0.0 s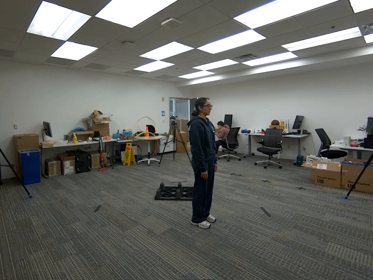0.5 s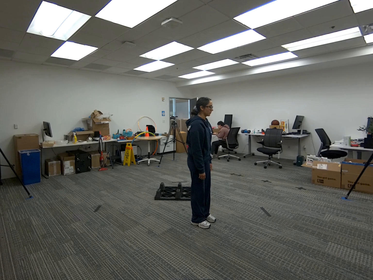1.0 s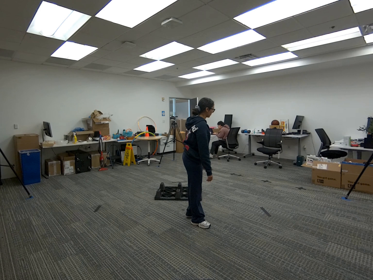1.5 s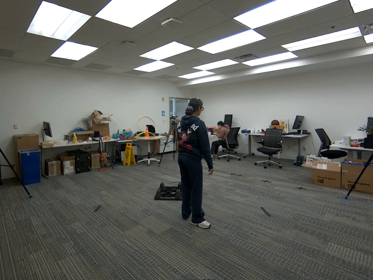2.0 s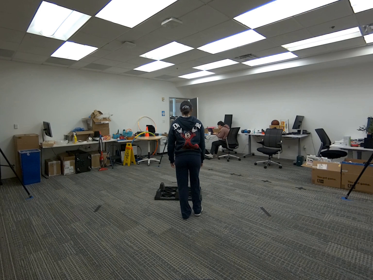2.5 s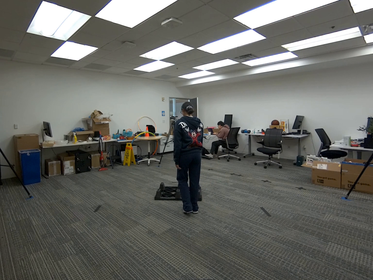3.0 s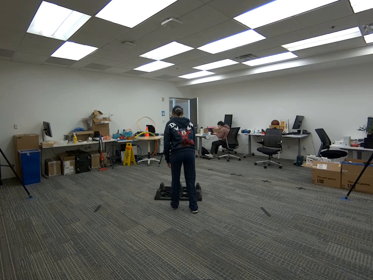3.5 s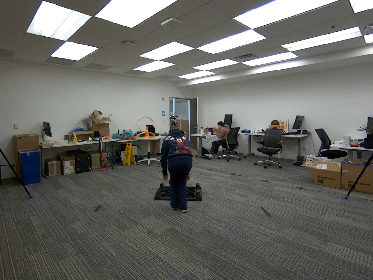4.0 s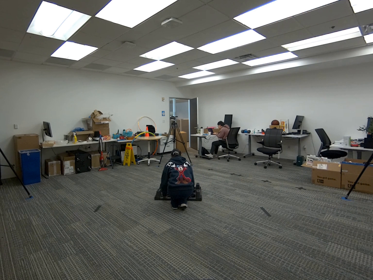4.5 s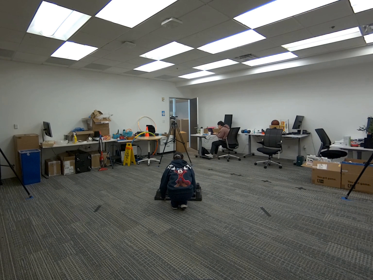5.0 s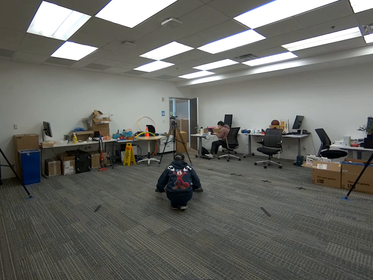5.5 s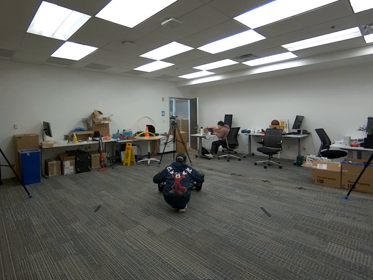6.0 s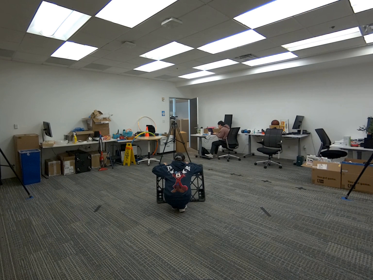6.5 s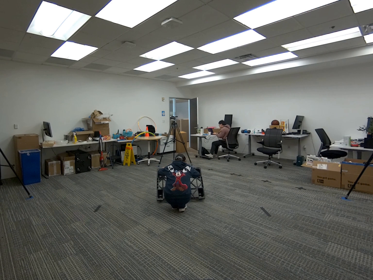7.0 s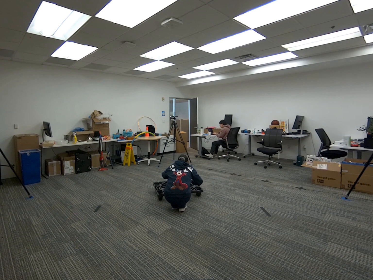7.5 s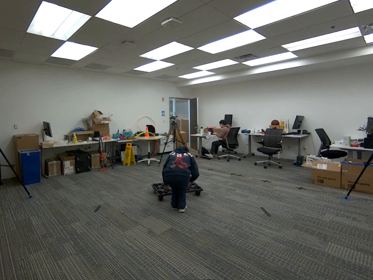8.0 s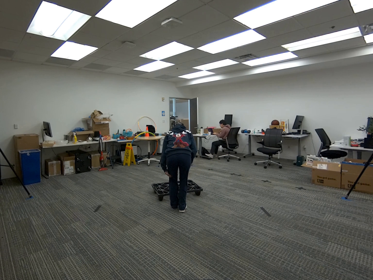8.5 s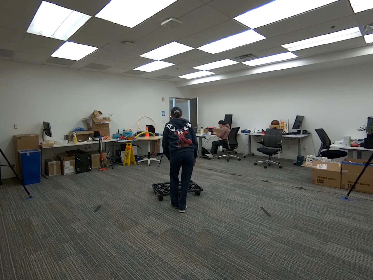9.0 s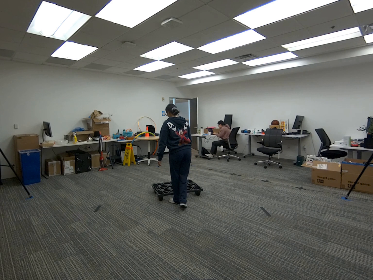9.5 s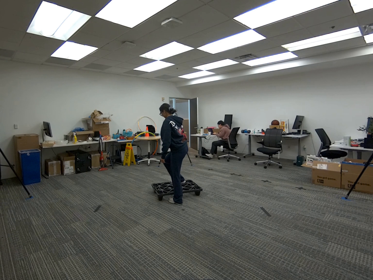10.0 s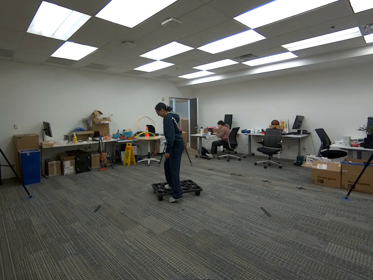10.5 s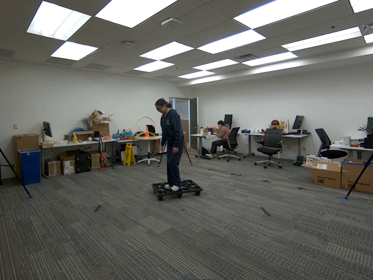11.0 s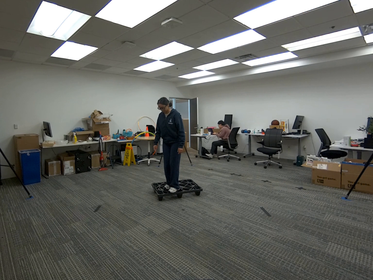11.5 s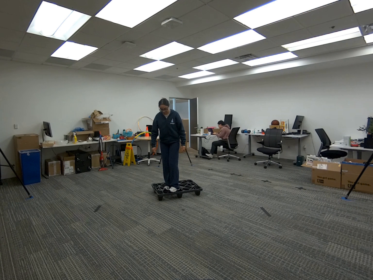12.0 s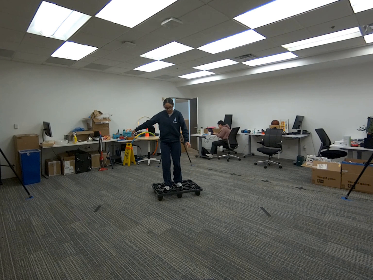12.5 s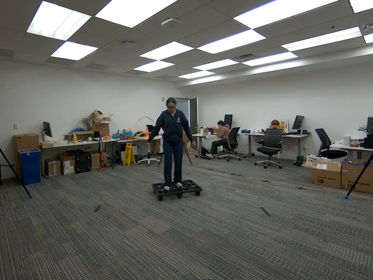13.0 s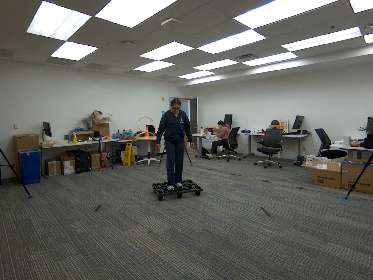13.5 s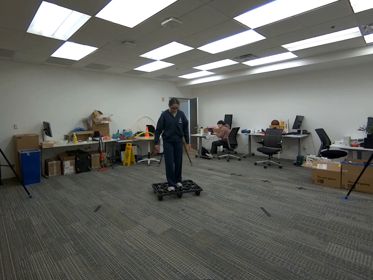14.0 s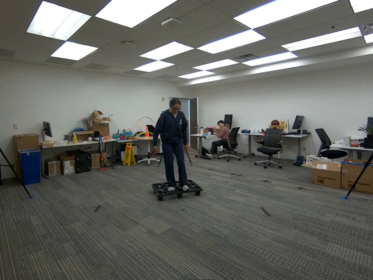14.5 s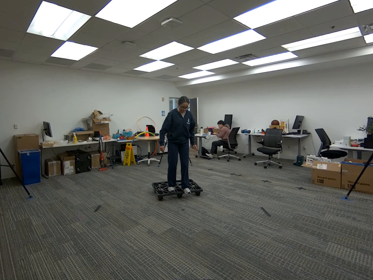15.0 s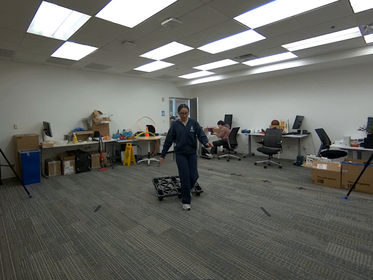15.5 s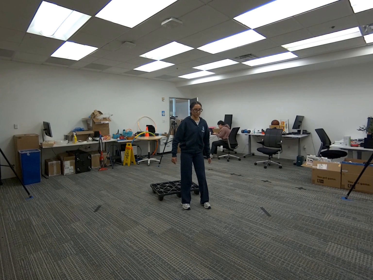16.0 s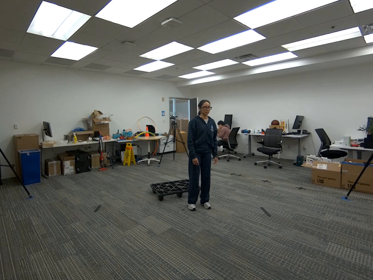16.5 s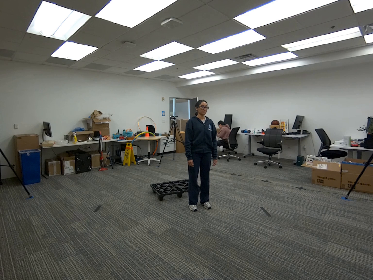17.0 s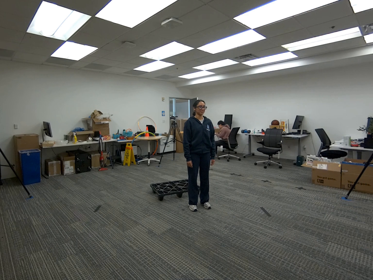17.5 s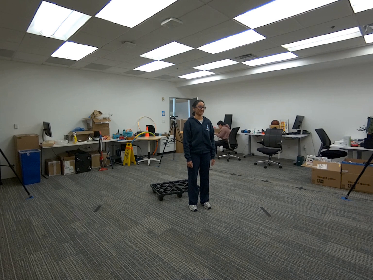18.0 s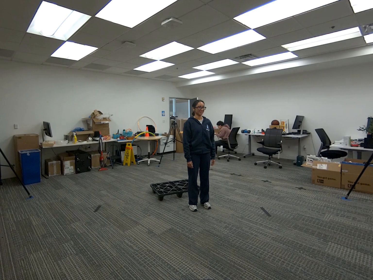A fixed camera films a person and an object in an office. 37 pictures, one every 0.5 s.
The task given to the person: Walk over to the black platfrom on the ground and flip the platfrom over and step onto the platform and step off the platform using one foot at a time.
